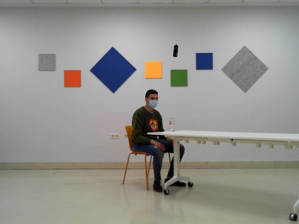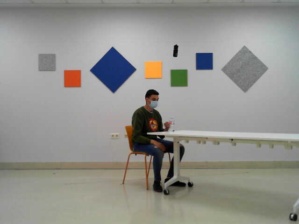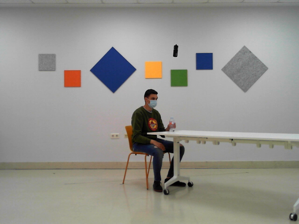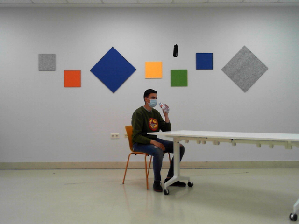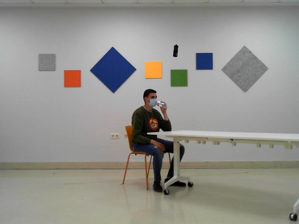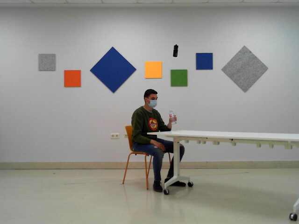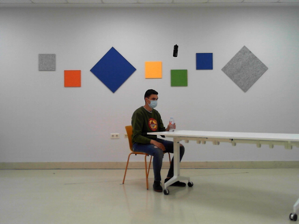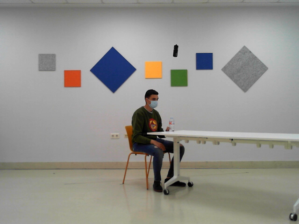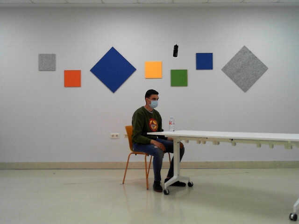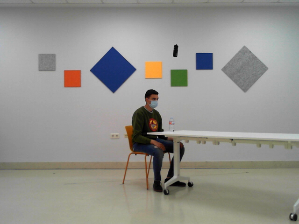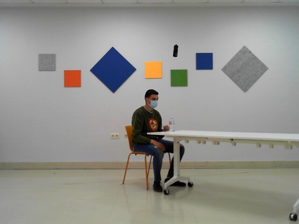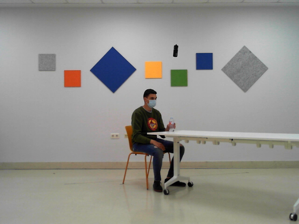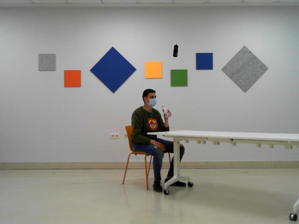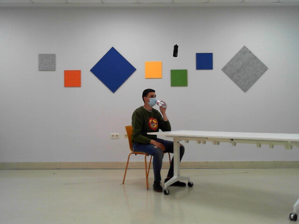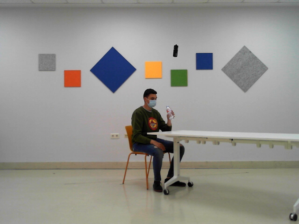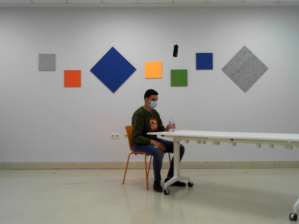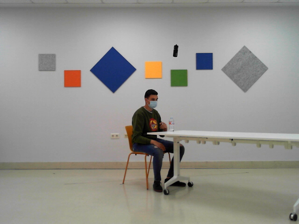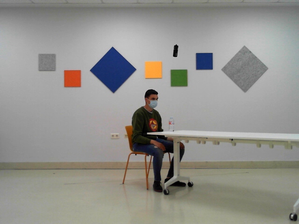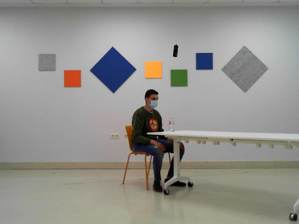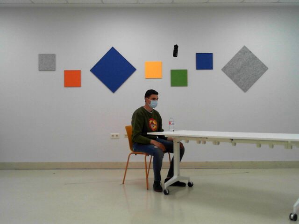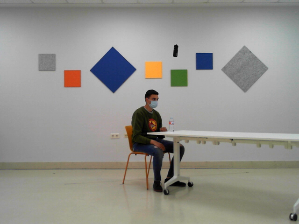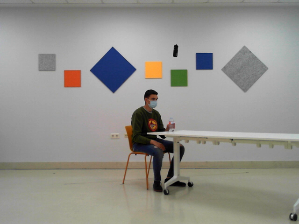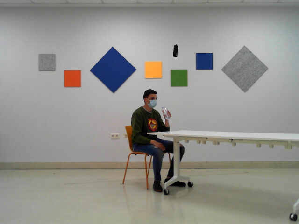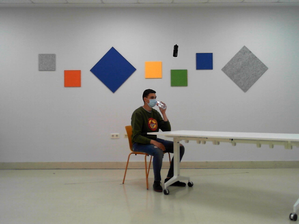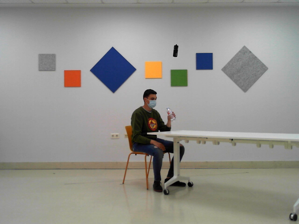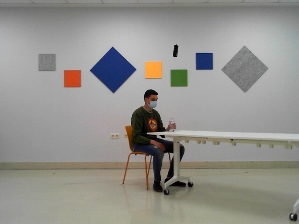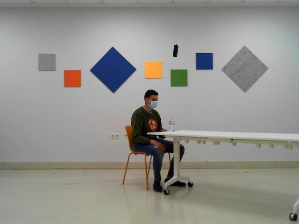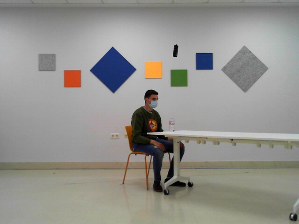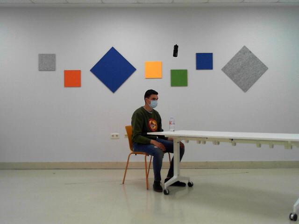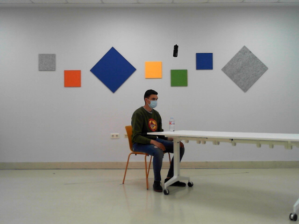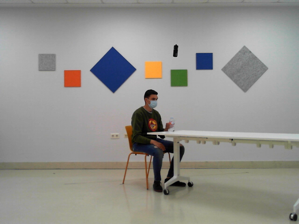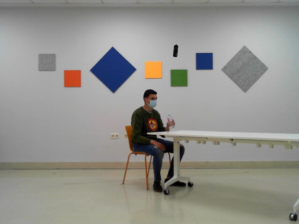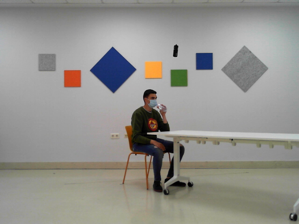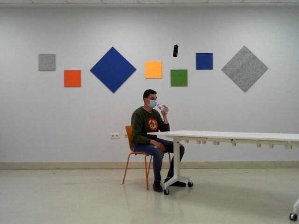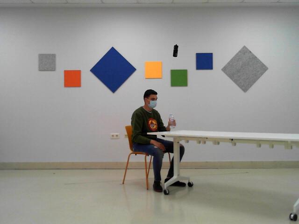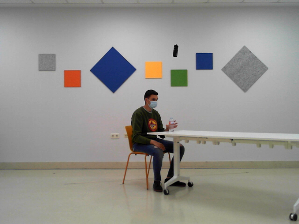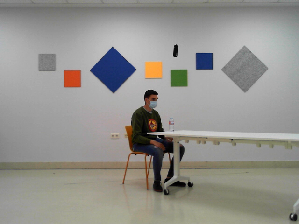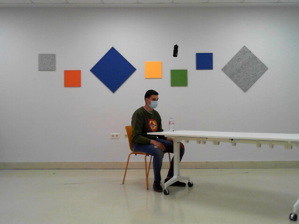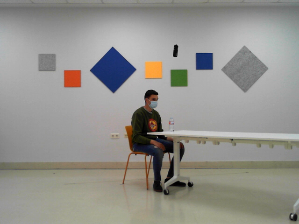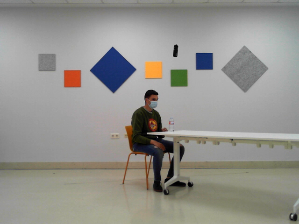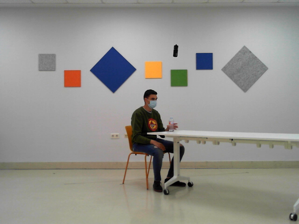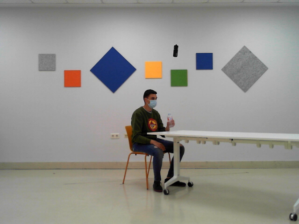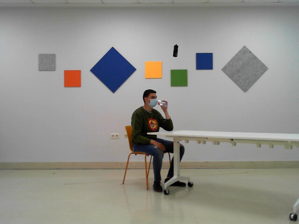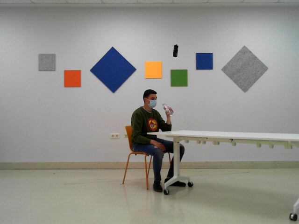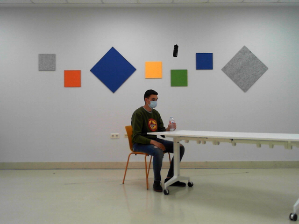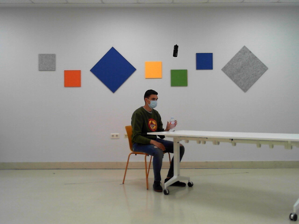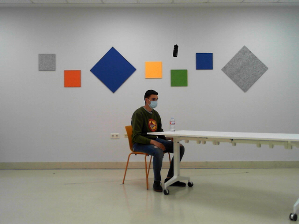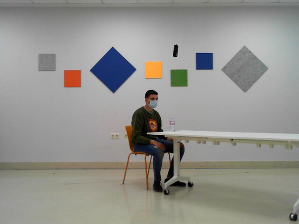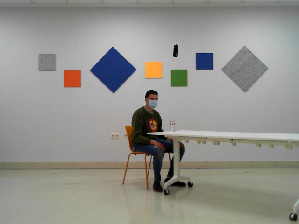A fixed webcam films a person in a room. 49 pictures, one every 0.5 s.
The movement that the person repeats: Drink from a bottle, left hand.
